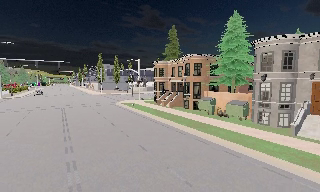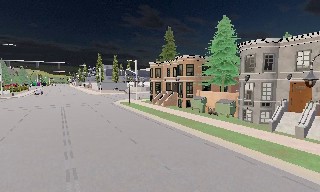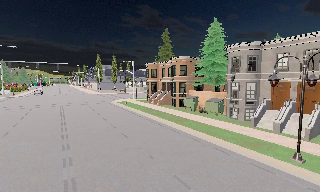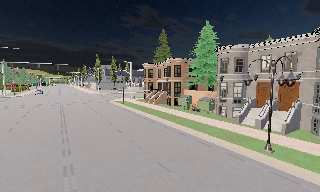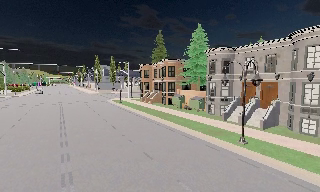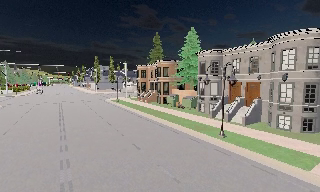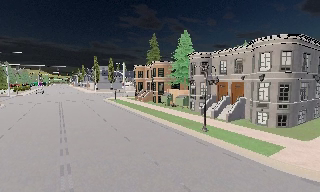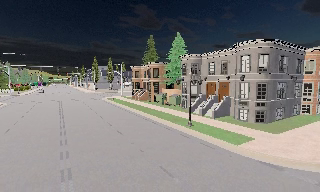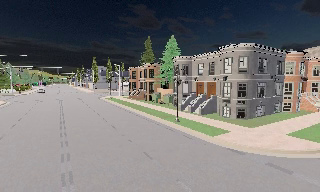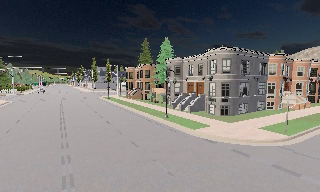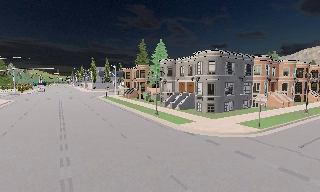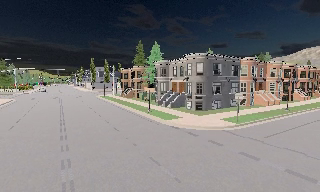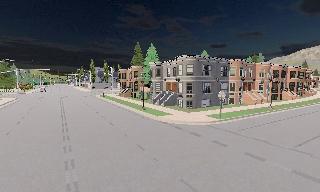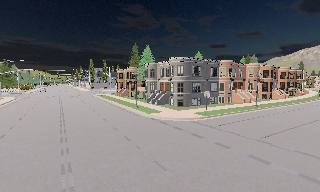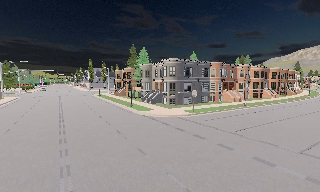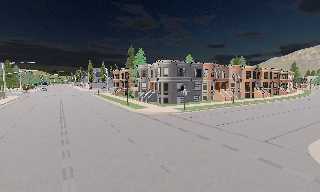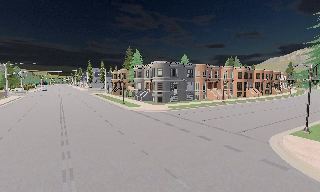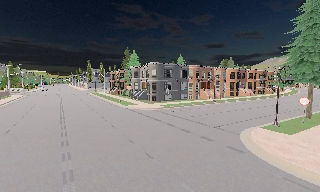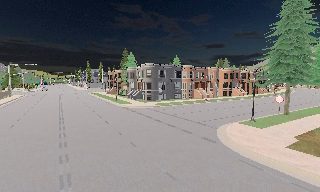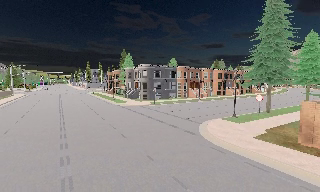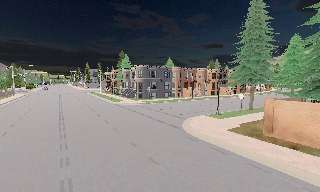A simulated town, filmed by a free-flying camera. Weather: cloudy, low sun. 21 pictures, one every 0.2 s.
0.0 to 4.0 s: The camera travels backward and to its right, about 35 m, so what stands in front gets smaller.
The film runs backward here.
